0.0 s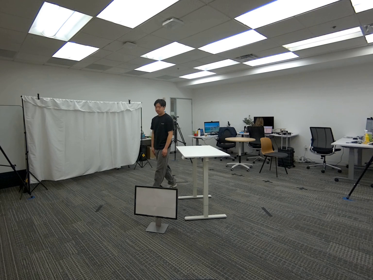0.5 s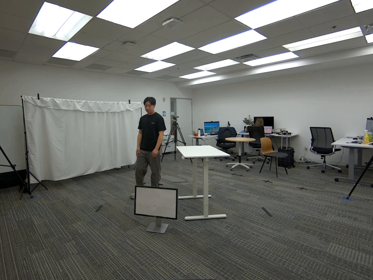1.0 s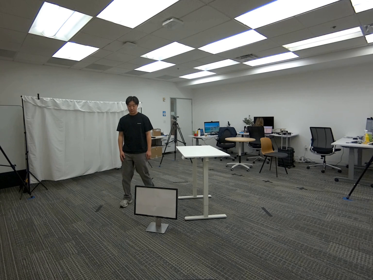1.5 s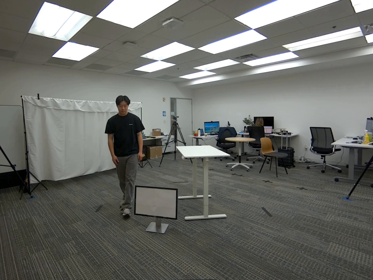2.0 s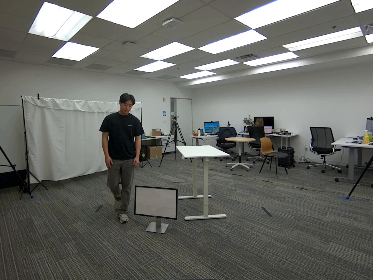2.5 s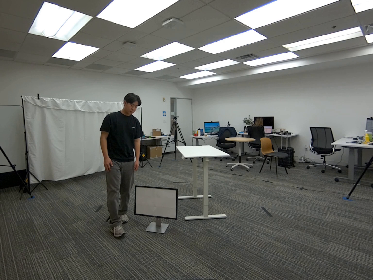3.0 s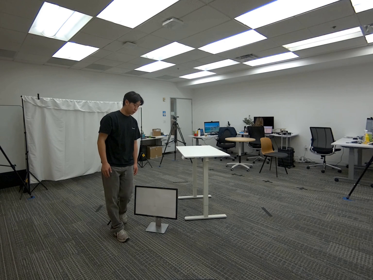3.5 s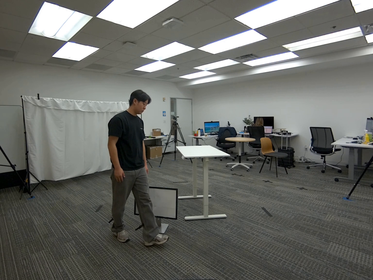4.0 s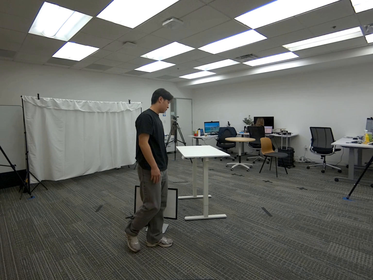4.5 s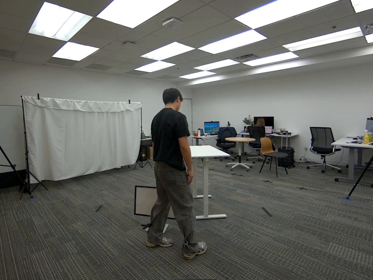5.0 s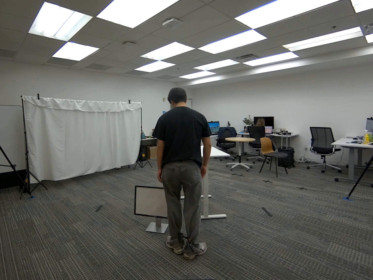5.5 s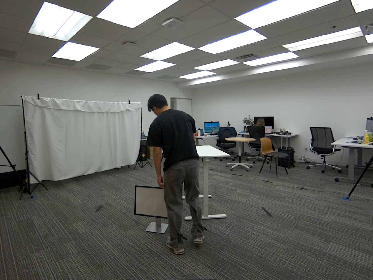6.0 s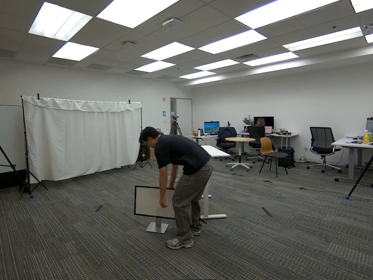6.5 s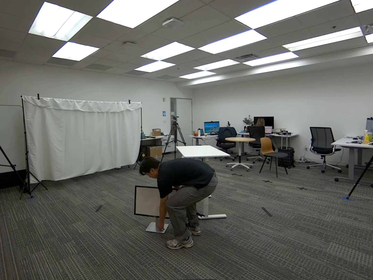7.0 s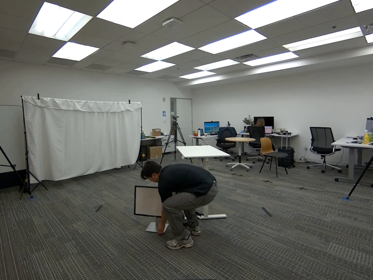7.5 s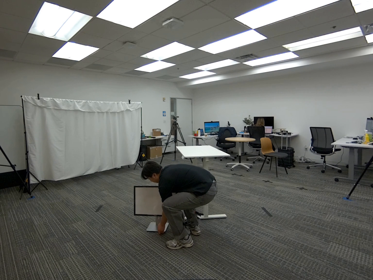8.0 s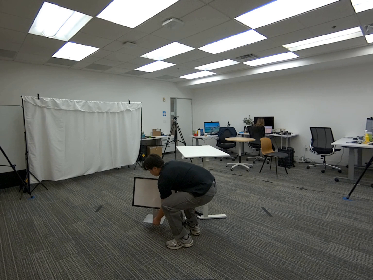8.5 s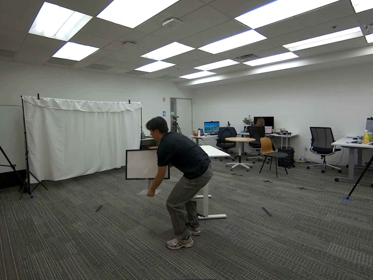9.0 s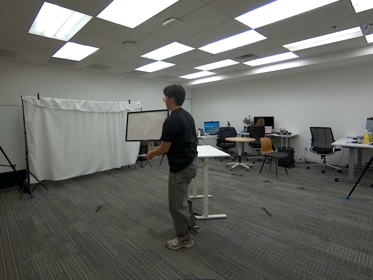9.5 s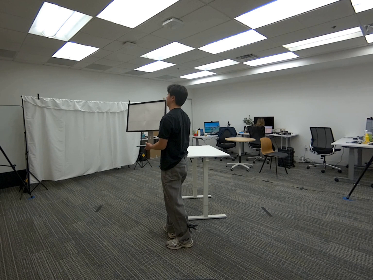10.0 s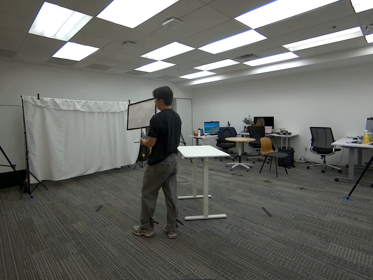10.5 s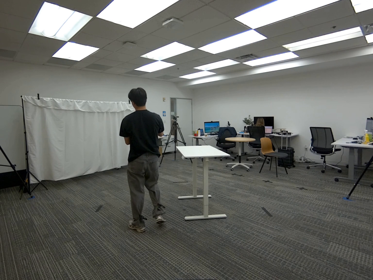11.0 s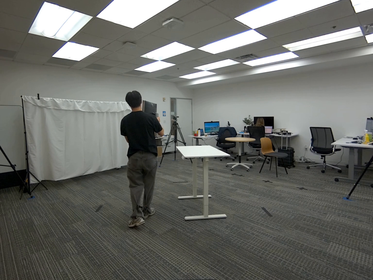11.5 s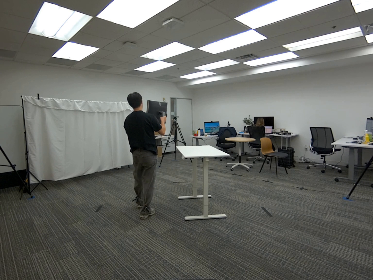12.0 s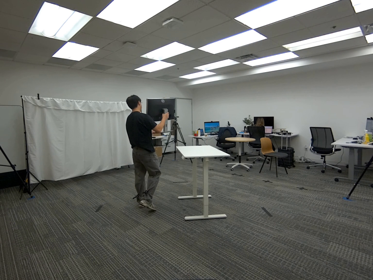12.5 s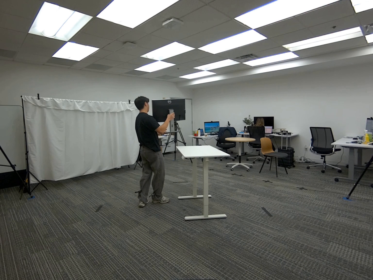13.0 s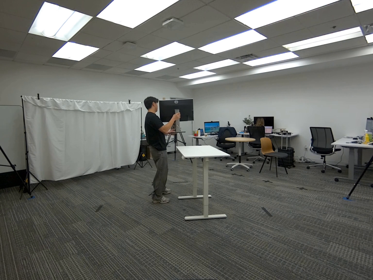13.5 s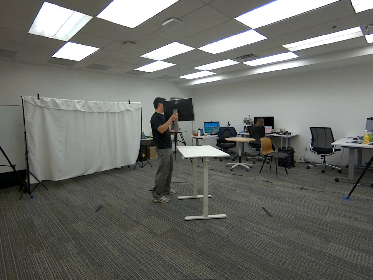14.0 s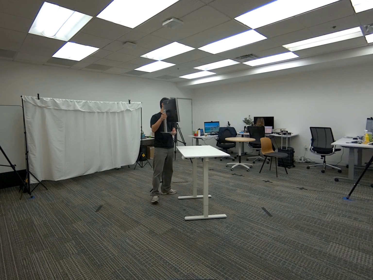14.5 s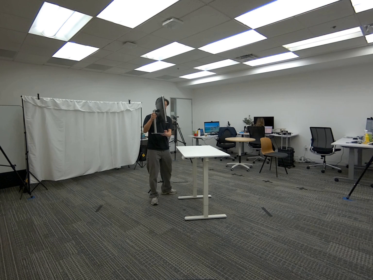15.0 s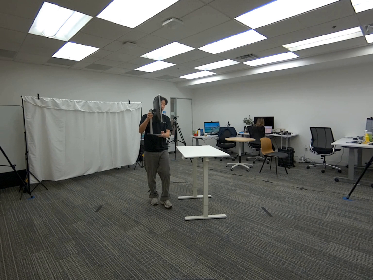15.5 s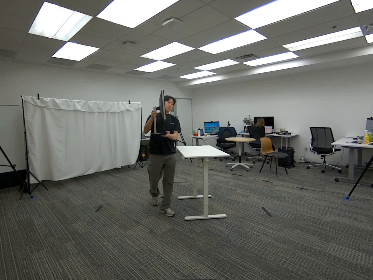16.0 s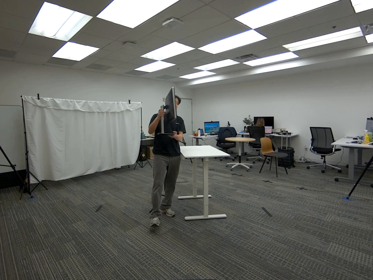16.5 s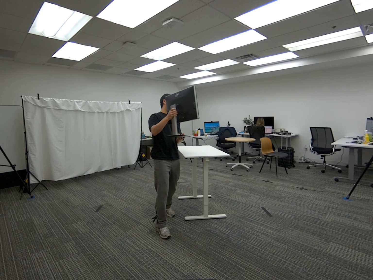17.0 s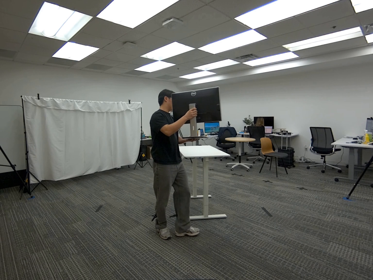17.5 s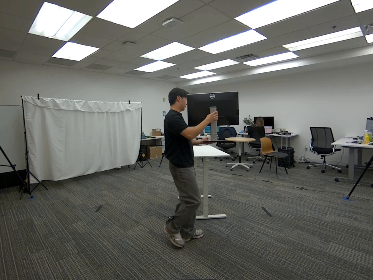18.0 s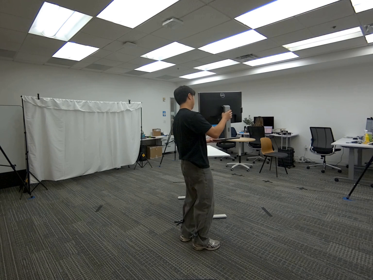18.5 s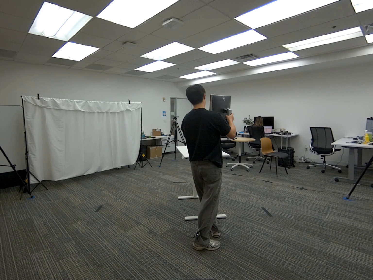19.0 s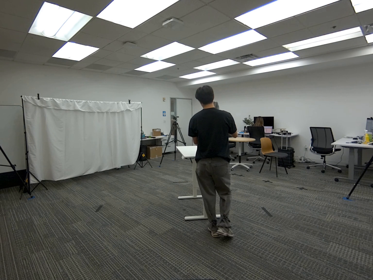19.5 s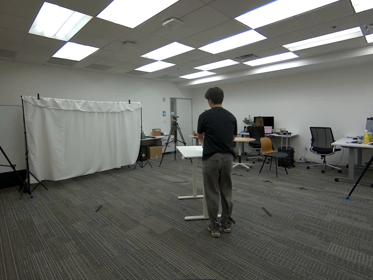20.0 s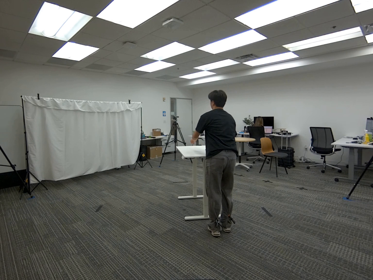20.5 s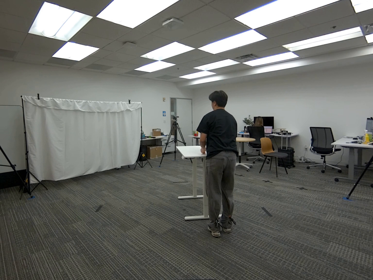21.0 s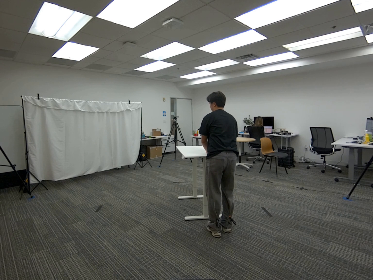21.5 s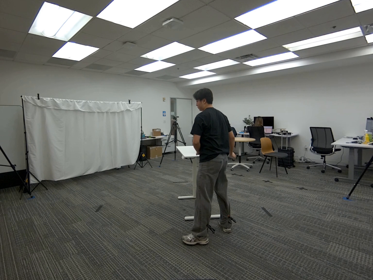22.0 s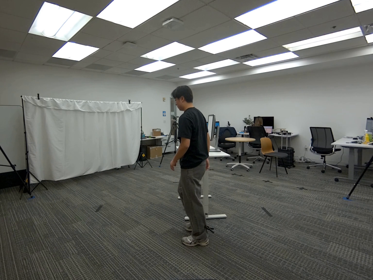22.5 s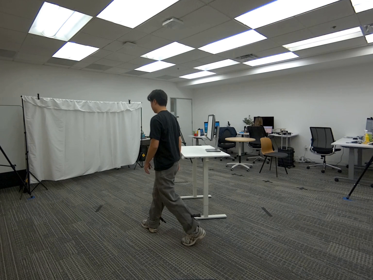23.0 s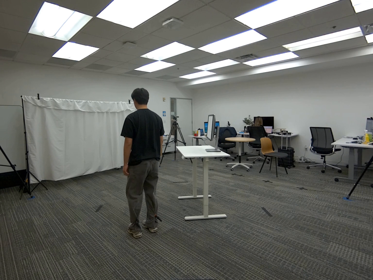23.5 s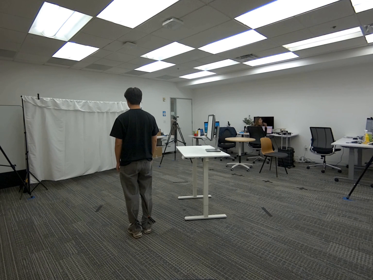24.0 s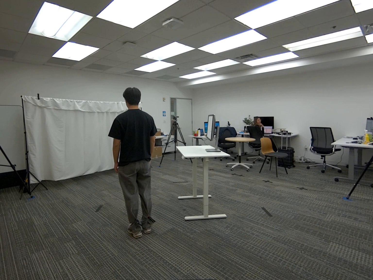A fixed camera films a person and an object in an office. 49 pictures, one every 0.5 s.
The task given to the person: Walk over to the monitor on the ground and pick up the monitor from the base and place it on top of the white desk.
